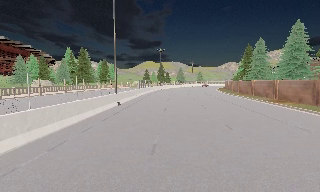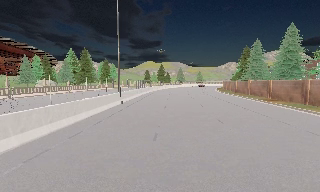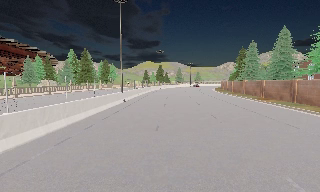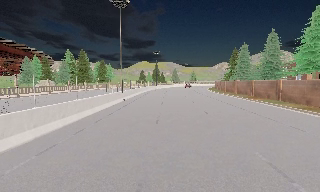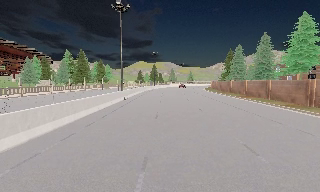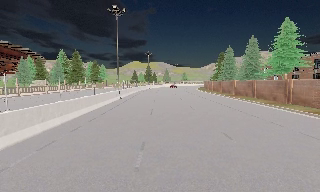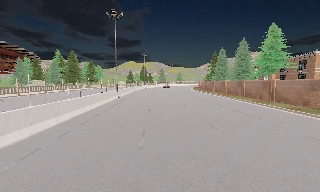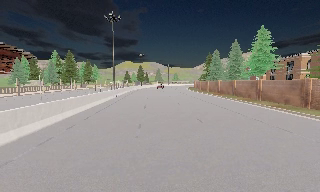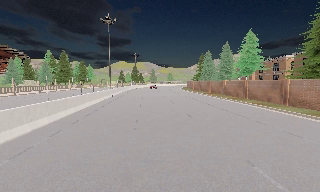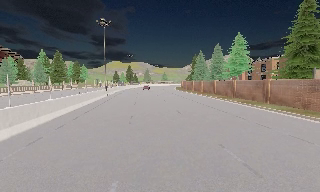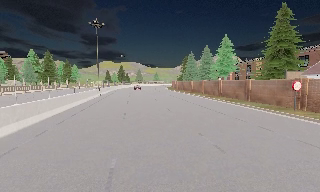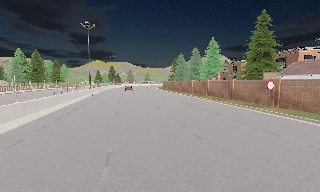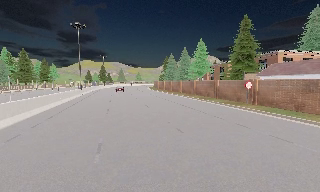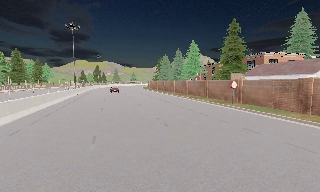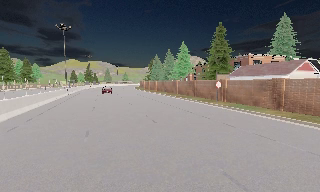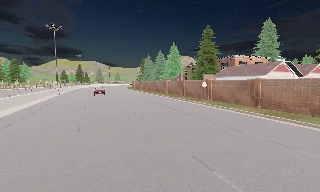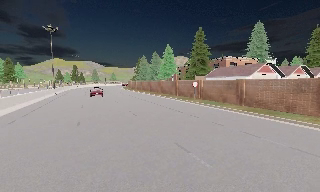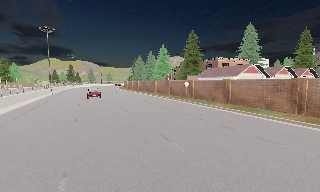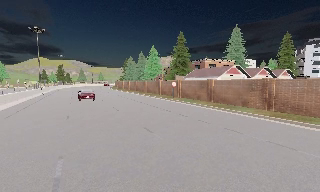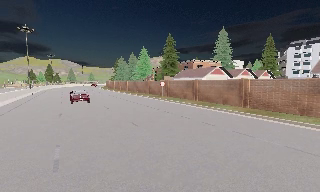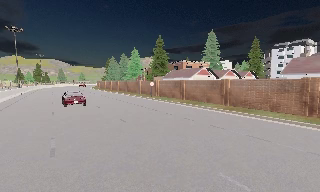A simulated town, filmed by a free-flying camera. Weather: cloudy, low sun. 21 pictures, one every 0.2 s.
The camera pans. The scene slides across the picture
to the left.
The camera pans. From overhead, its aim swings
clockwise.
0.0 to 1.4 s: The camera travels backward, about 9 m, so what stands in front gets smaller.
1.4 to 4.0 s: The camera pans to its right, which is clockwise from overhead, by about 30 degrees. It travels backward, about 14 m.
The film runs backward here.
